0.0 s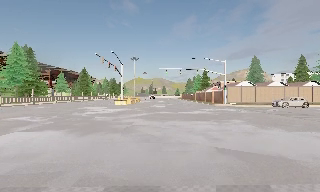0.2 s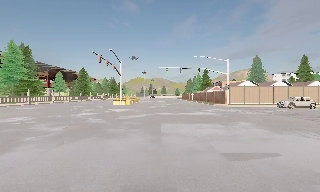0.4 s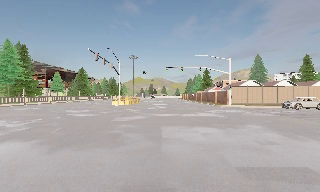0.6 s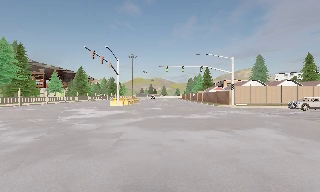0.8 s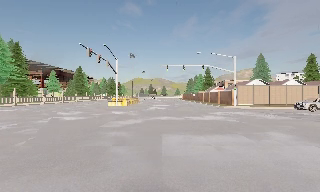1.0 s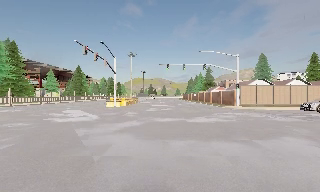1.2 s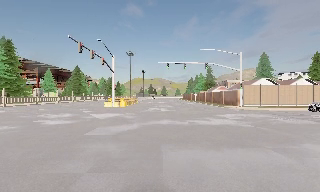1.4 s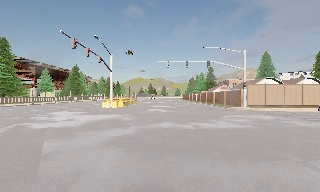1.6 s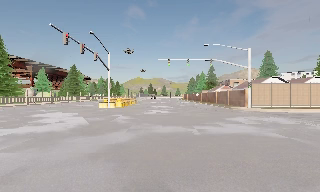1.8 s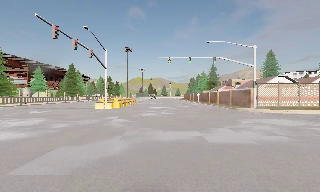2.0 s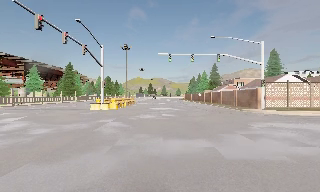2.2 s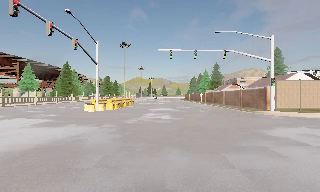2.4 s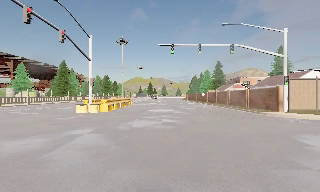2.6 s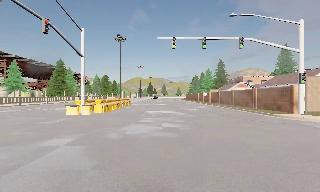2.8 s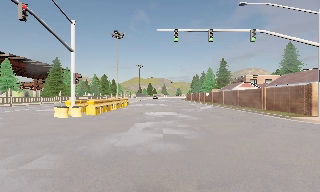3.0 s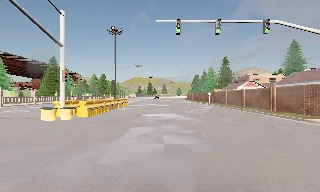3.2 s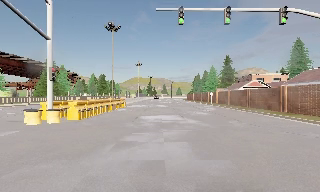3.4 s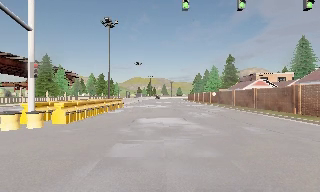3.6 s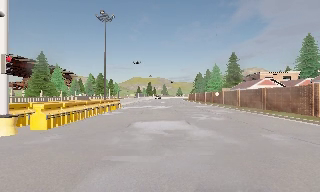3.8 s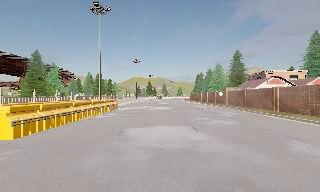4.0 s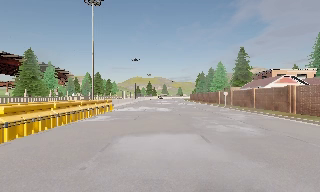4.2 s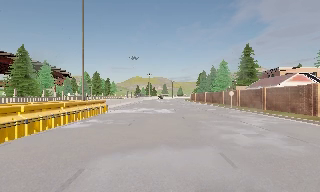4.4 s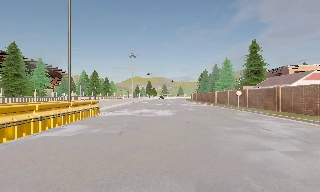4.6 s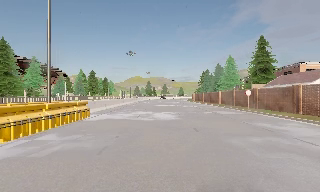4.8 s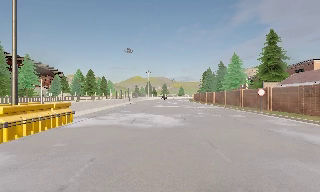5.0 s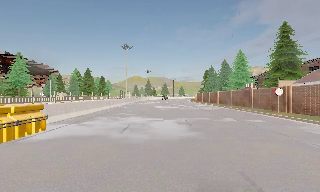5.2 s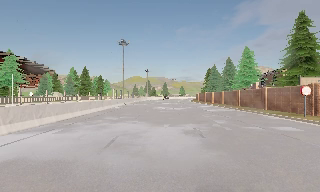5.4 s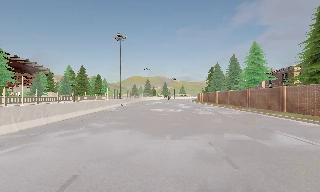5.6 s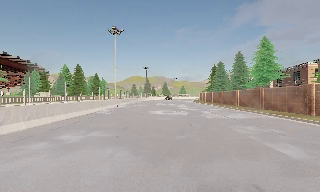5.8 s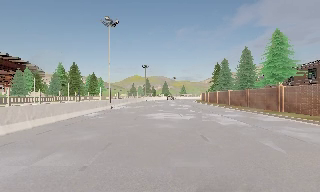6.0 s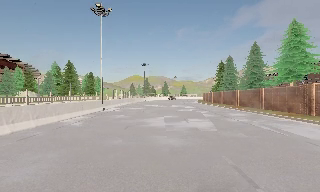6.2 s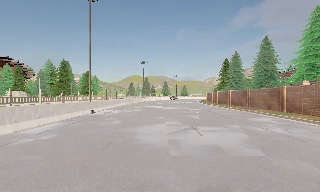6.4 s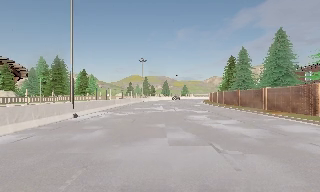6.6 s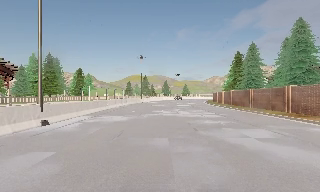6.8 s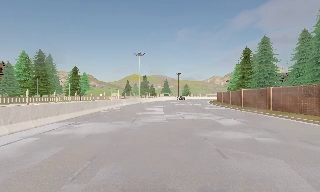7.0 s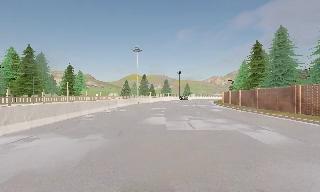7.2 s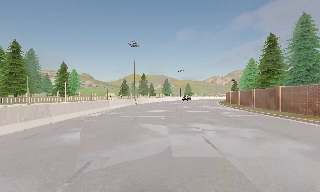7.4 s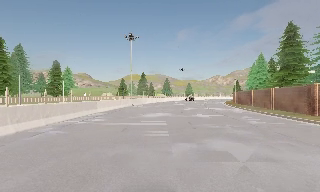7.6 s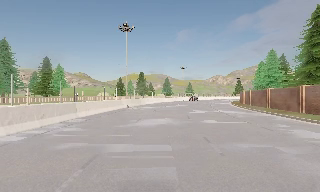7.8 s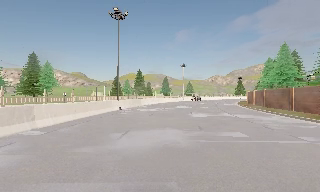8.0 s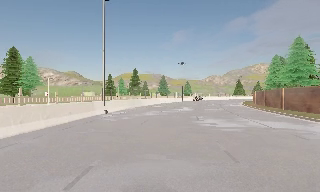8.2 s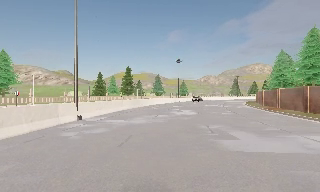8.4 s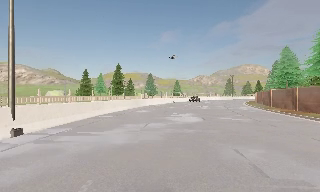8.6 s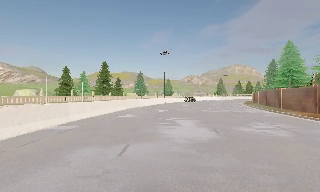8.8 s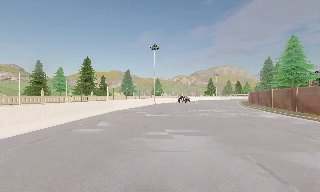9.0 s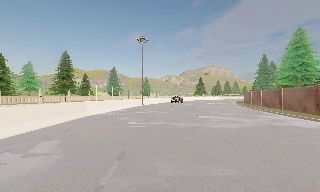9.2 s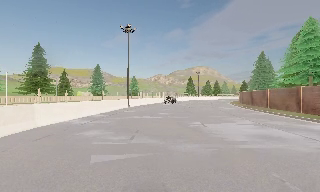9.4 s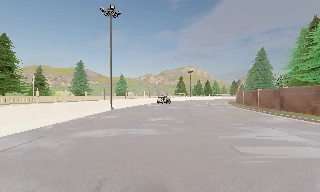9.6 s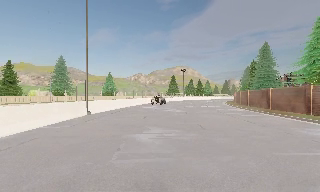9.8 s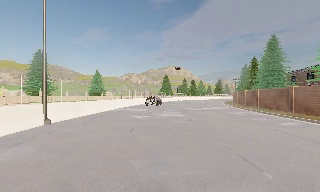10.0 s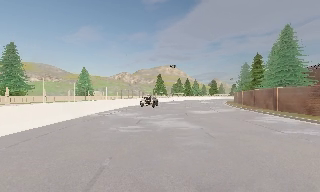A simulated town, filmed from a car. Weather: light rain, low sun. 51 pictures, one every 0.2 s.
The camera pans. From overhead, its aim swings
clockwise.
The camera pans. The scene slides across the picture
to the left.
0.0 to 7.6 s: The camera travels forward, about 80 m, so what stands in front looms larger. It gains speed.
7.6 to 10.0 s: The camera swings to its right by about 35 degrees, and the scene slides to the left. It travels forward, about 50 m.
The film runs forward here.
